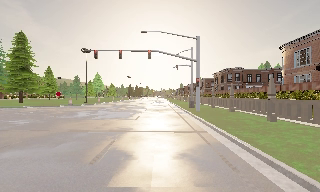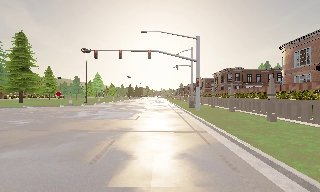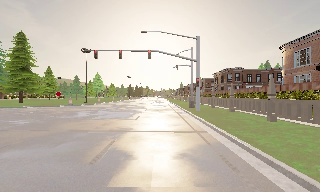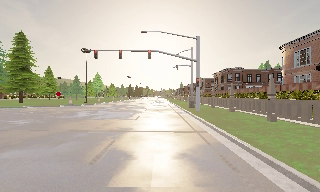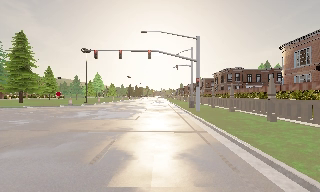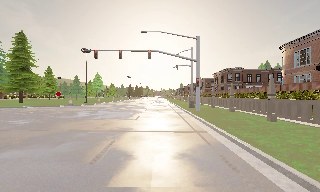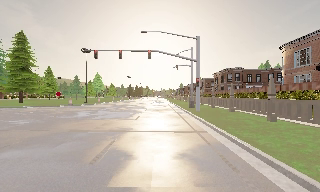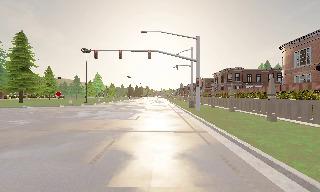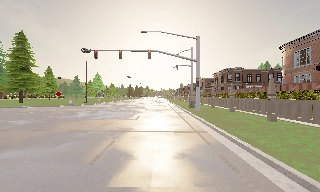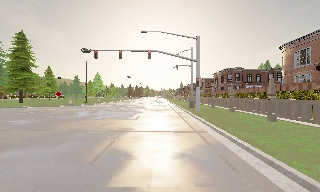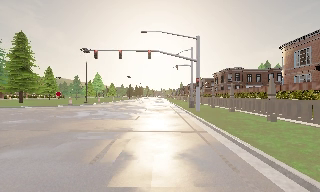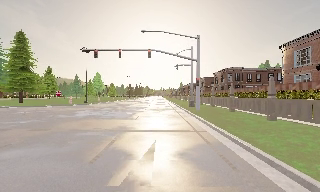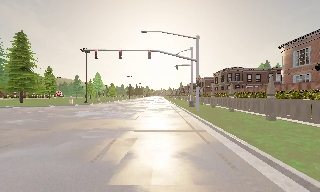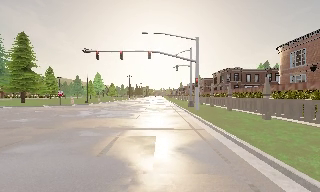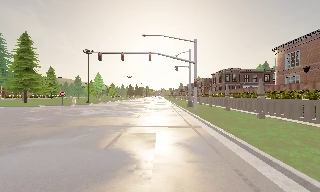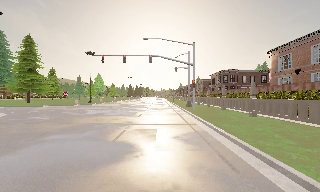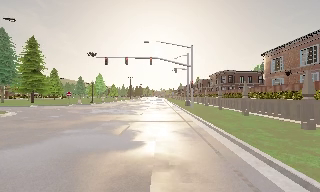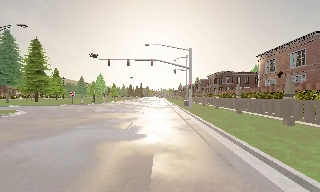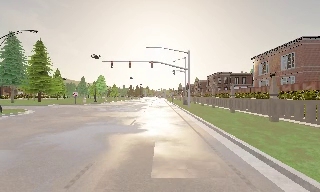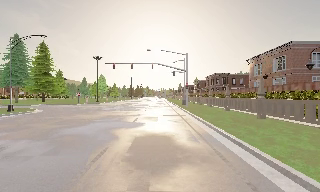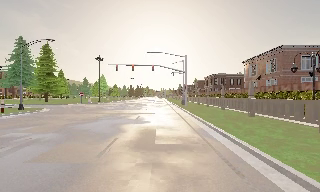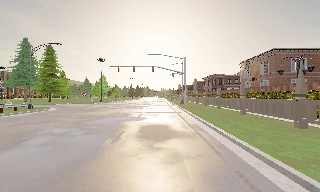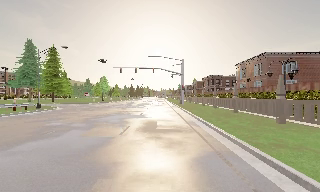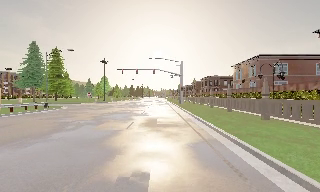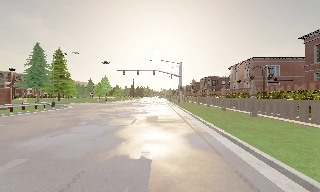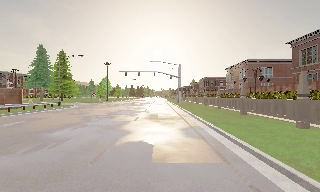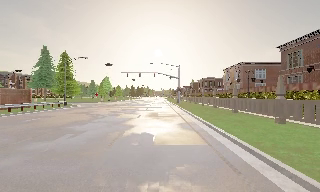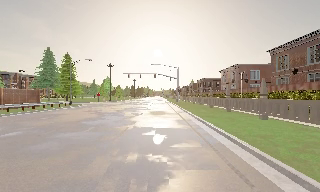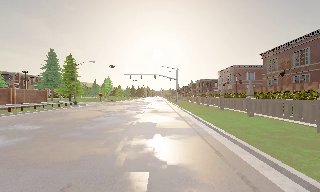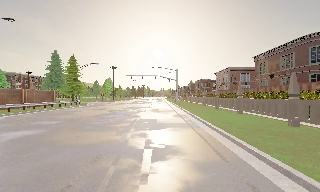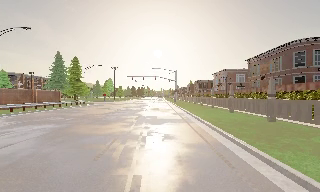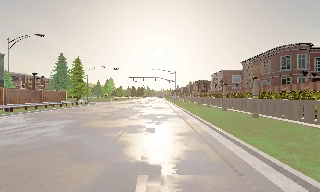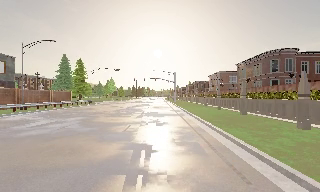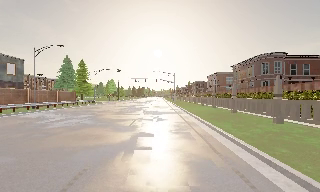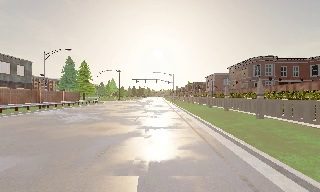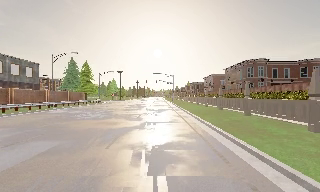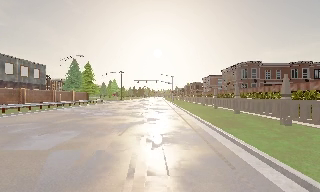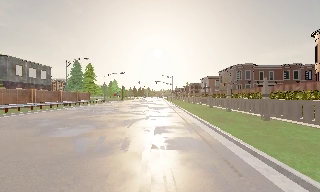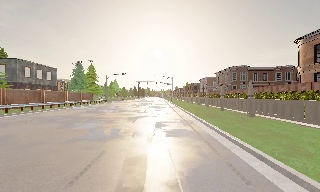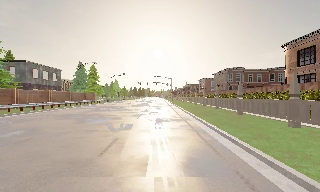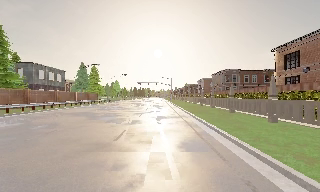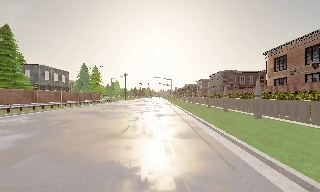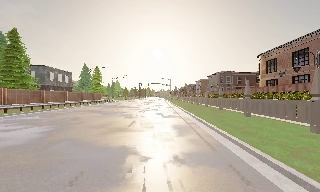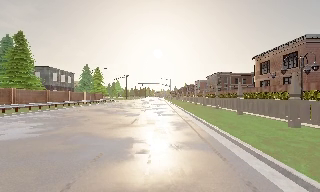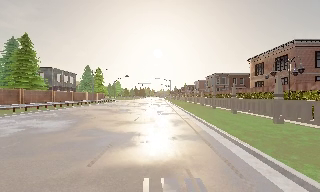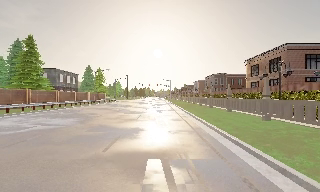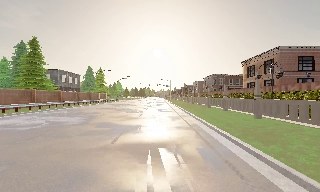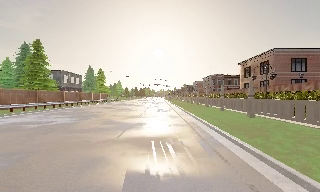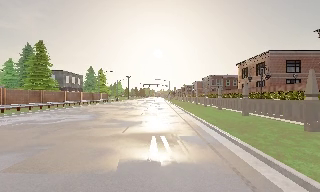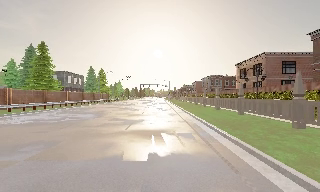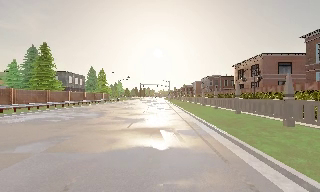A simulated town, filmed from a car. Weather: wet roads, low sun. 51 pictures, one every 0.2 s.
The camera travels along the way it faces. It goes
backward.
0.0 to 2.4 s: The camera keeps its place and its aim.
2.4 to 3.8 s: The camera travels backward, about 6 m, so what stands in front gets smaller. It gains speed.
3.8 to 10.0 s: The camera travels backward, about 40 m, so what stands in front gets smaller.
The film runs backward here.
